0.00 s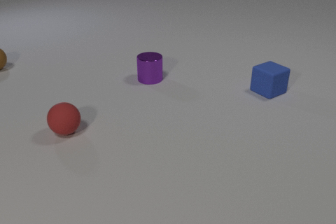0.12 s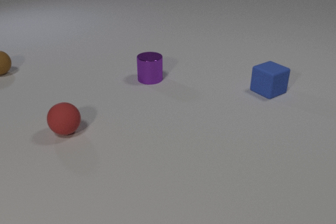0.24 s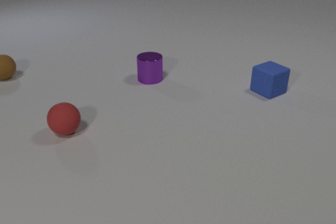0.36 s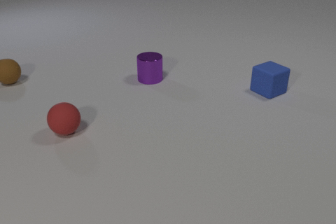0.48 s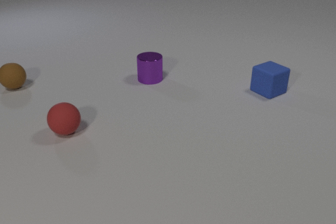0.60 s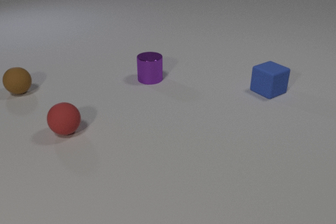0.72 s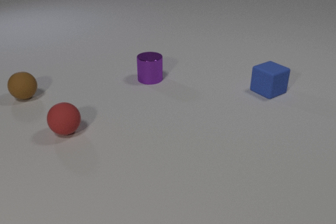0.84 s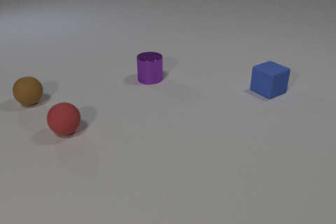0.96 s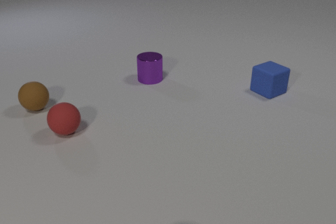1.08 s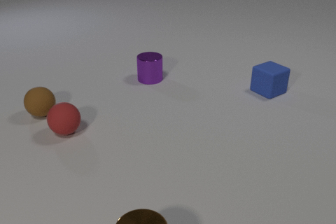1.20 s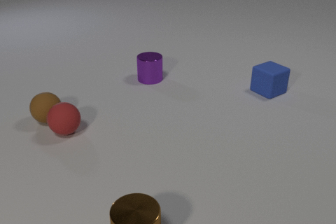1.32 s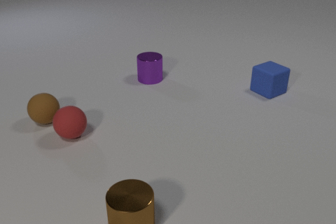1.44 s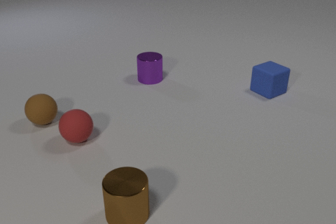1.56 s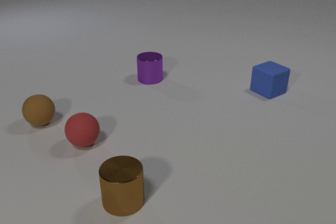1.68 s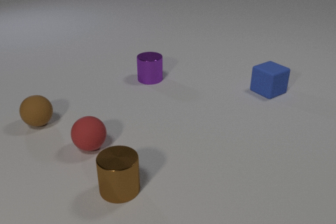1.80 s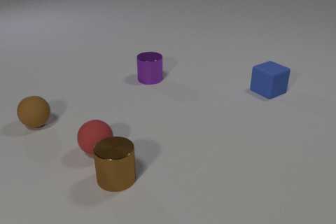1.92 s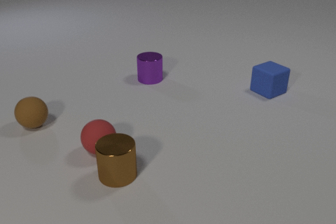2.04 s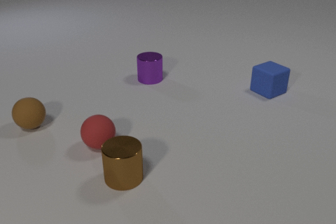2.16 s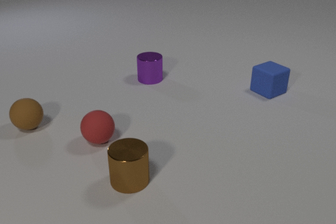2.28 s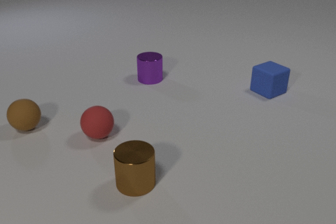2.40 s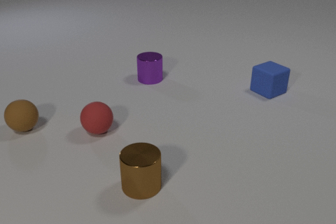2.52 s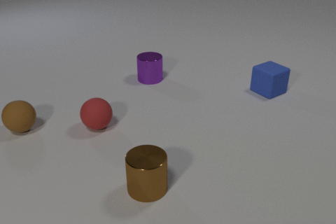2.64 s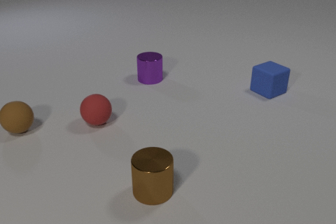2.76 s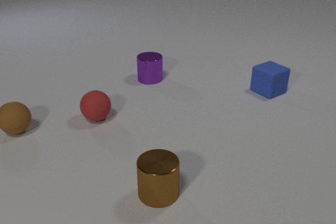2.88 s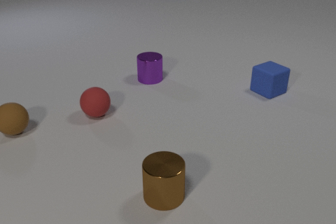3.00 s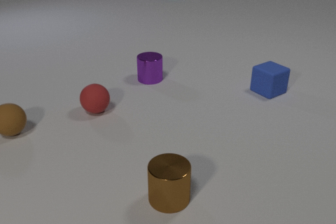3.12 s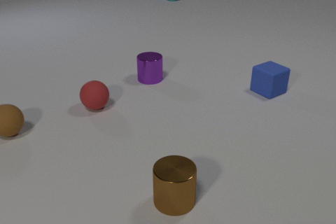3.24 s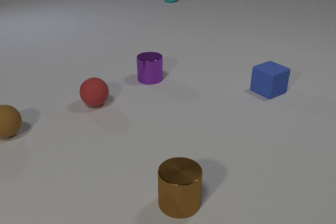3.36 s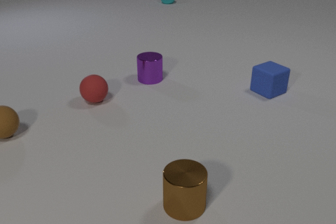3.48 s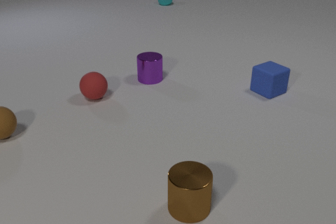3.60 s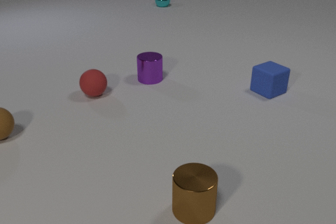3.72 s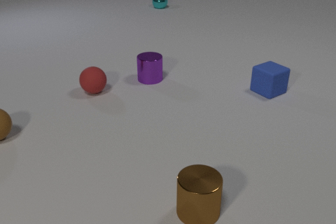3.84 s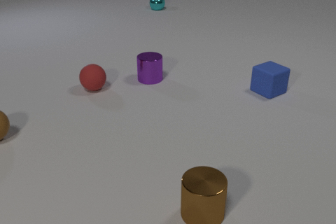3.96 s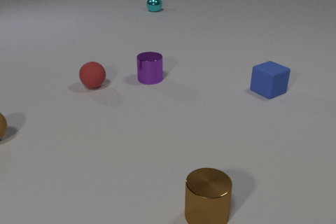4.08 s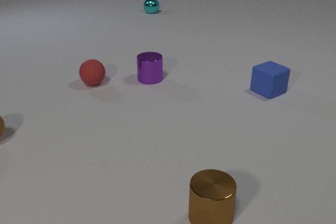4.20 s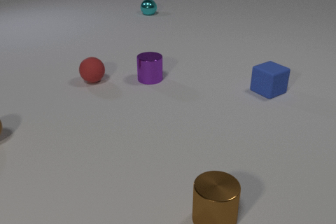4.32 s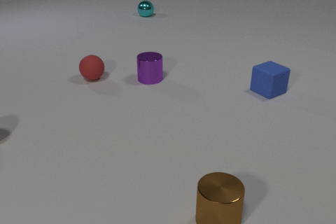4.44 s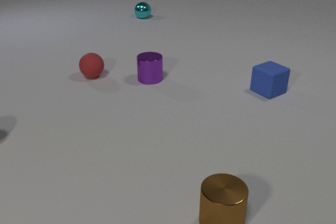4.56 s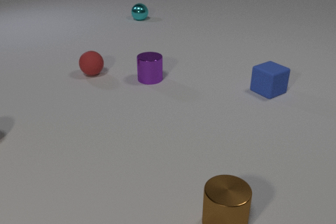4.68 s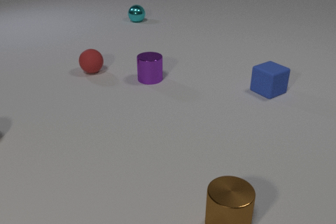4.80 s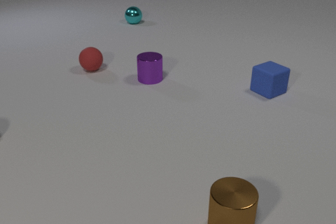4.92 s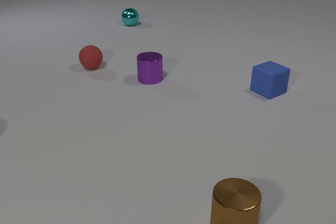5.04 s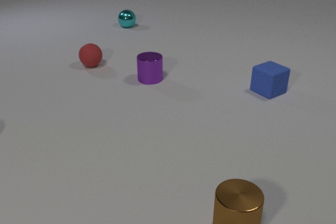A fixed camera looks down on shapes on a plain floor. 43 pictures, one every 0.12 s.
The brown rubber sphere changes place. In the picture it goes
toward the camera.
0.00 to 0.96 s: The brown rubber sphere rolls toward the camera.
0.96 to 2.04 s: The brown rubber sphere rolls toward the camera. The red rubber sphere rolls to the right and toward the camera. The brown metal cylinder comes in at the bottom edge, slides away from the camera. The brown rubber sphere and the red rubber sphere collide. The red rubber sphere and the brown metal cylinder collide.
2.04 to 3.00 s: The brown rubber sphere rolls to the left. The red rubber sphere rolls away from the camera. The brown metal cylinder slides to the right and toward the camera. The cyan metal sphere comes in at the top edge.
3.00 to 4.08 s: The brown rubber sphere rolls to the left. The red rubber sphere rolls away from the camera. The brown metal cylinder slides to the right and toward the camera. The cyan metal sphere rolls toward the camera and to the left.
4.08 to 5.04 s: The brown rubber sphere leaves at the left edge. The red rubber sphere rolls away from the camera. The brown metal cylinder slides to the right and toward the camera. The cyan metal sphere rolls toward the camera and to the left.
How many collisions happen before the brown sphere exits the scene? 2.
What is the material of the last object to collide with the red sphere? metal.
Are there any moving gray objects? no.
